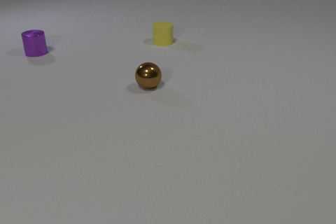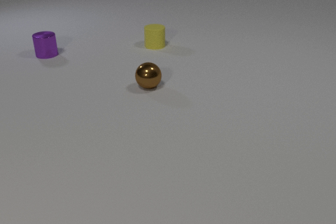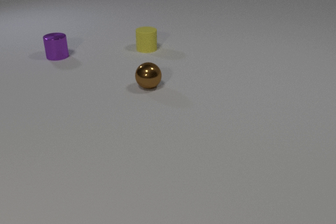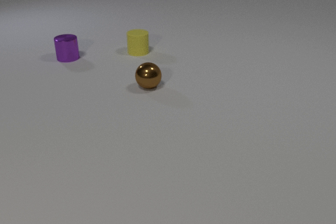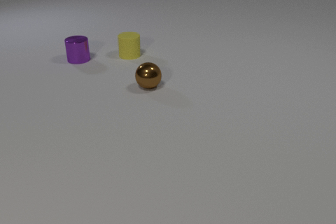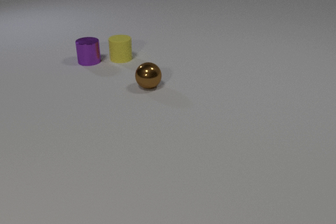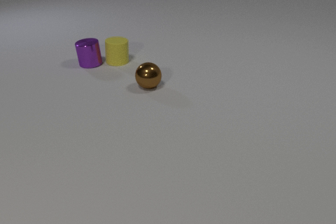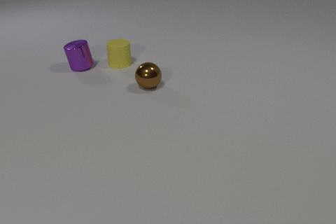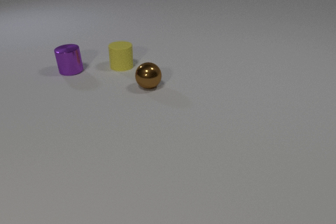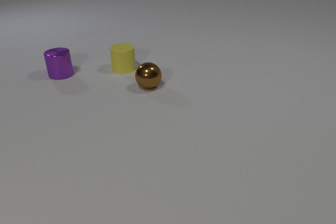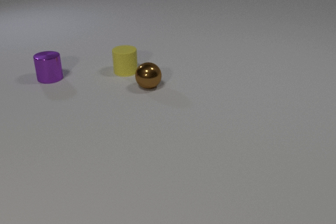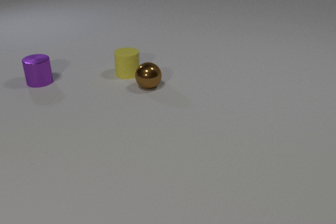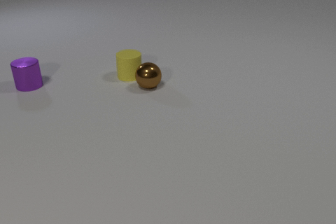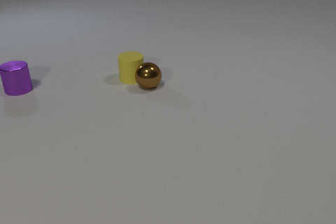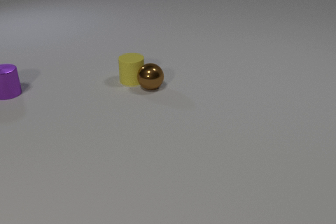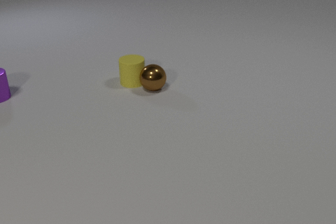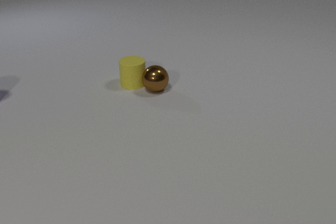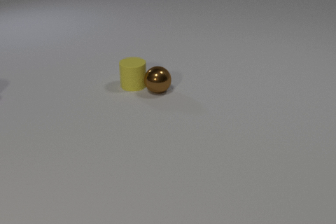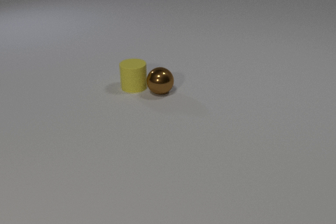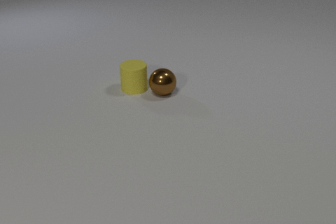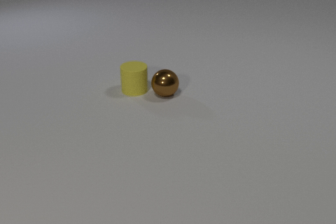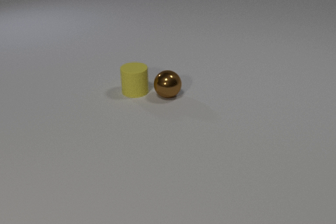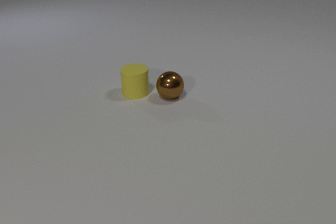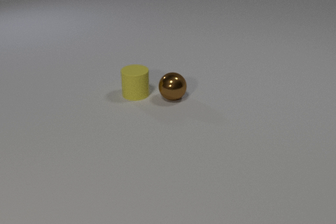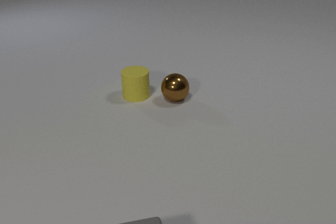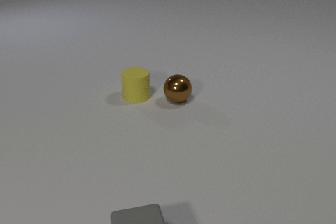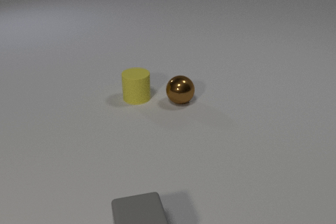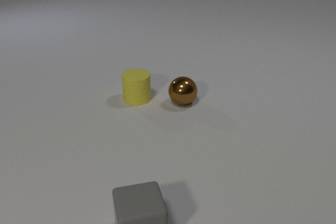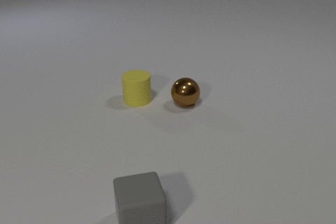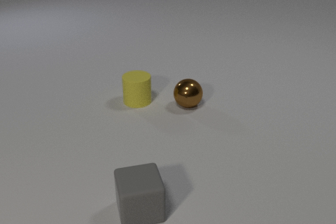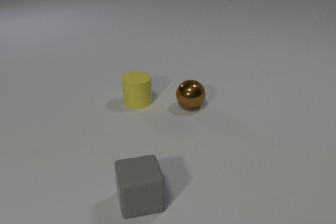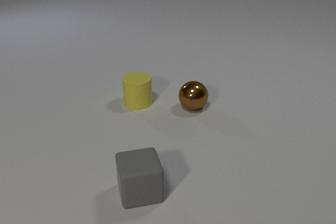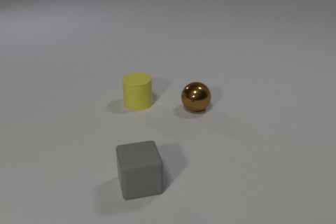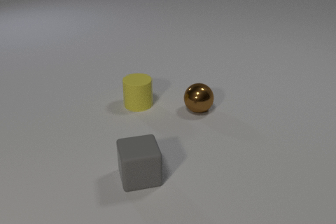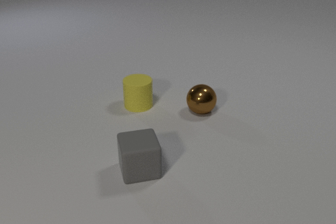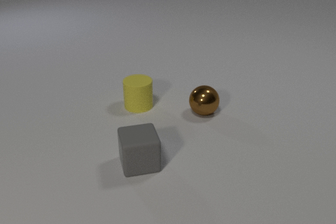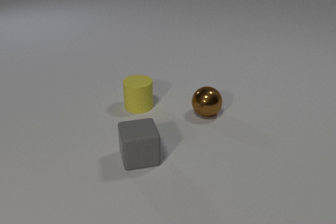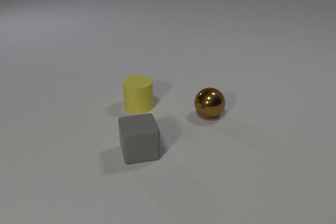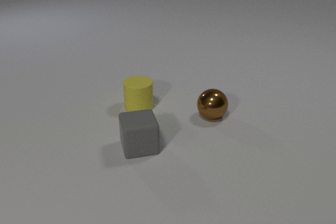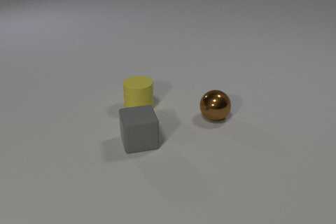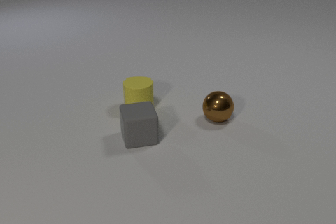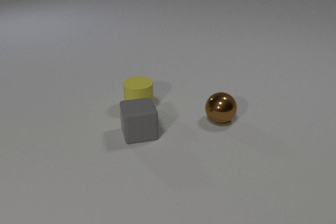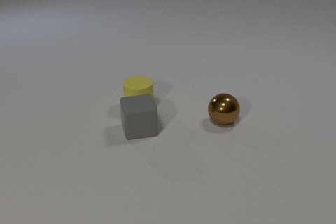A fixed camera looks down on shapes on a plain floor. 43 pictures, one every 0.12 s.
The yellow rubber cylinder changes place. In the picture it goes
toward the camera.
0.00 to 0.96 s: The purple metal cylinder slides toward the camera and to the right. The yellow rubber cylinder slides toward the camera and to the left. The purple metal cylinder and the yellow rubber cylinder collide.
0.96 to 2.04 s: The purple metal cylinder slides to the left and toward the camera, leaves at the left edge. The yellow rubber cylinder slides toward the camera. The brown metal sphere rolls toward the camera and to the right. The yellow rubber cylinder and the brown metal sphere collide.
2.04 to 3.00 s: The yellow rubber cylinder slides toward the camera. The brown metal sphere rolls toward the camera and to the right. The gray rubber cube comes in at the bottom edge, slides away from the camera.
3.00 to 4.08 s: The yellow rubber cylinder slides toward the camera. The brown metal sphere rolls to the right and toward the camera. The gray rubber cube slides away from the camera.
4.08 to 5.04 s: The yellow rubber cylinder slides toward the camera. The brown metal sphere rolls to the right and toward the camera. The gray rubber cube slides away from the camera.
How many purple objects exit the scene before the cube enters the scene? 1.
What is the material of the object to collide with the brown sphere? rubber.
How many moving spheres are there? 1.
